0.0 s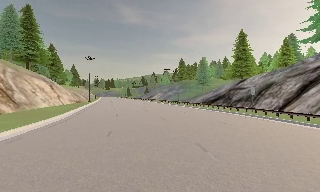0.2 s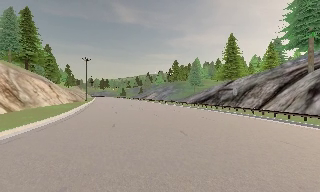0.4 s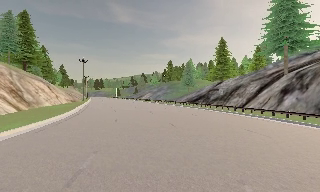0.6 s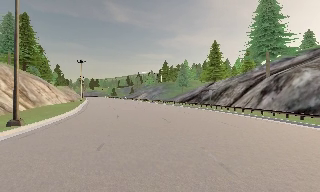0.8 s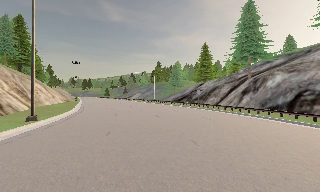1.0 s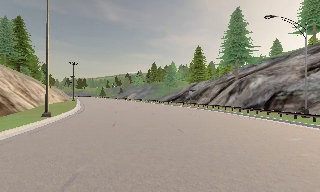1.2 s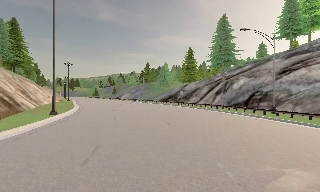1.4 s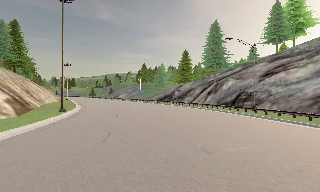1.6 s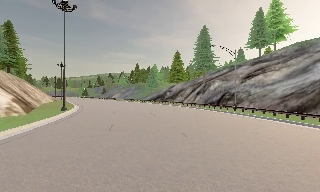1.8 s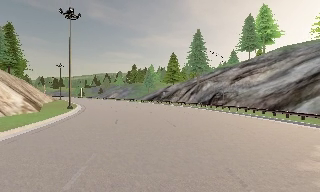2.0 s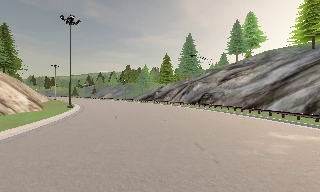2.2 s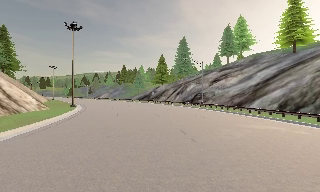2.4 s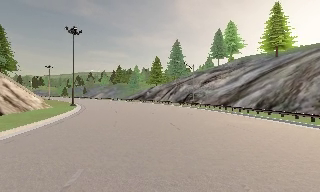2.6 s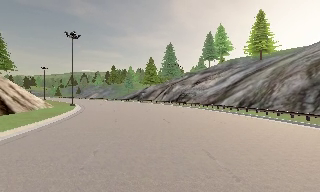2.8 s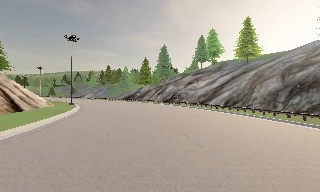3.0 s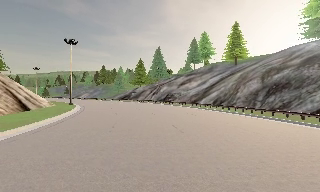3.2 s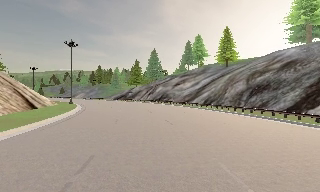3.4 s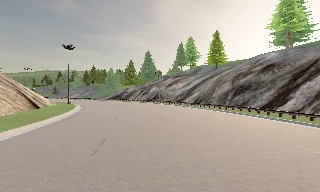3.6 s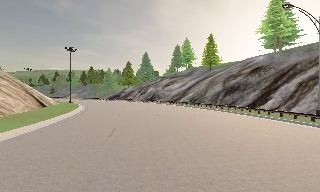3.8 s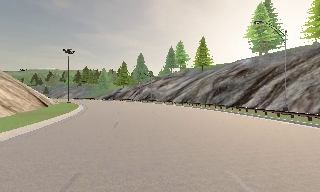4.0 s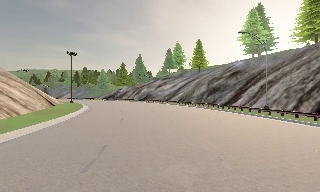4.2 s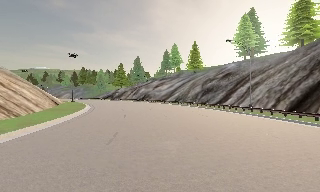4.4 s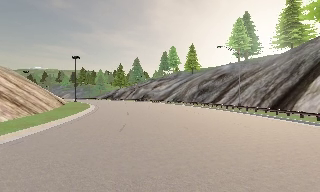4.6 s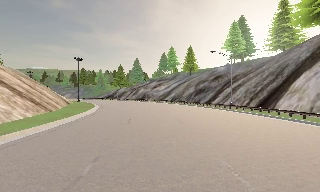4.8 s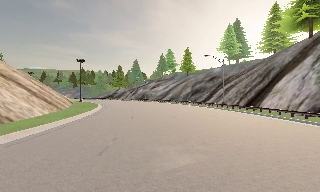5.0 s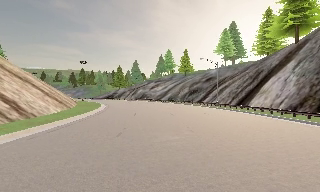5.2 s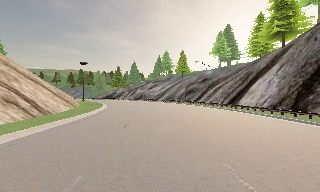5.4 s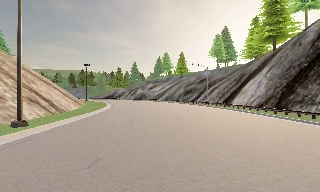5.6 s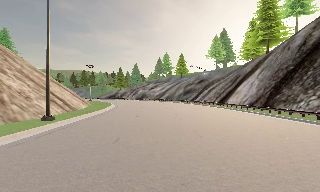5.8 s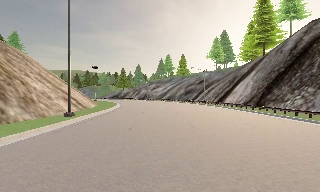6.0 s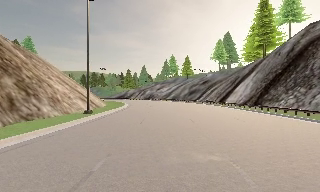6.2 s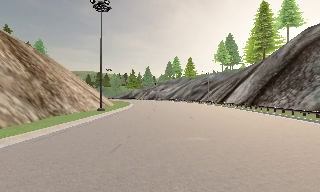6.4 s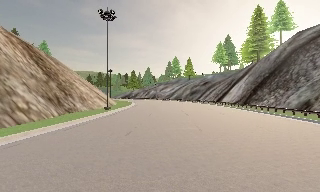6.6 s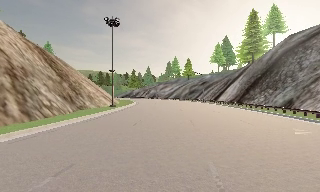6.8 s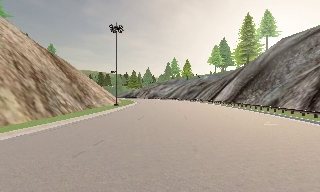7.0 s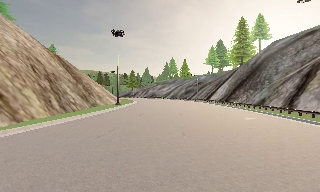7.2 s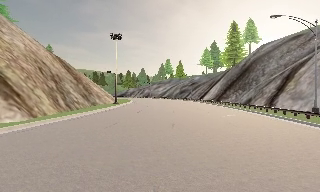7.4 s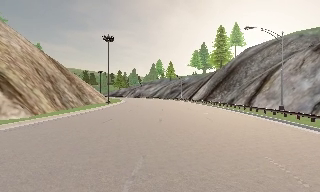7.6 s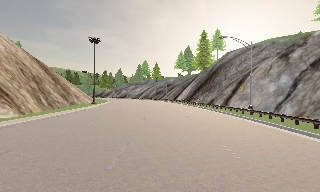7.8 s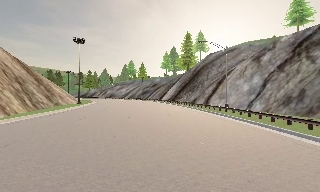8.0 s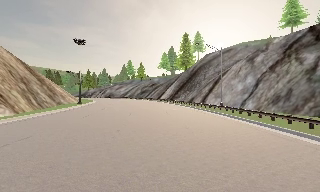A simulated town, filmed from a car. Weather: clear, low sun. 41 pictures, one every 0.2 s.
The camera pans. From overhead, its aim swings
clockwise.
The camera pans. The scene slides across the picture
to the left.
0.0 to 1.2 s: The camera swings to its right by about 10 degrees, and the scene slides to the left. It travels backward, about 13 m, so what stands in front gets smaller.
1.2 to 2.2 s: The camera travels backward, about 11 m, so what stands in front gets smaller.
2.2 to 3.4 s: The scene slides to the left, as the camera pans about 10 degrees to its right. It travels backward, about 13 m, so what stands in front gets smaller.
3.4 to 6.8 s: The camera travels backward, about 35 m, so what stands in front gets smaller.
6.8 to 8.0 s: The scene slides to the left, as the camera pans about 15 degrees to its right. It travels backward, about 9 m, so what stands in front gets smaller. It loses speed.
The film runs backward here.
